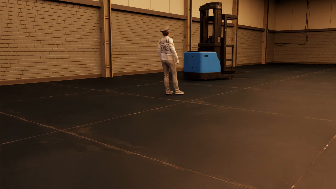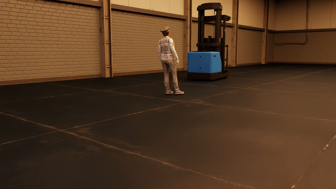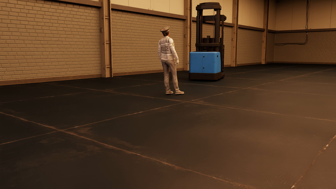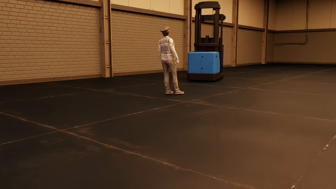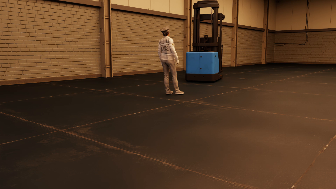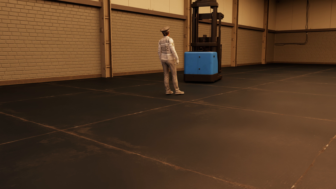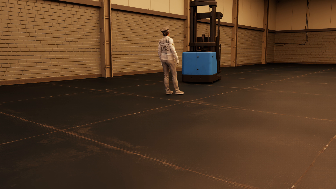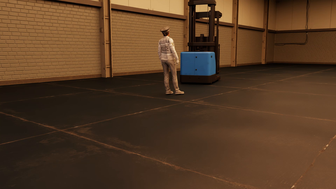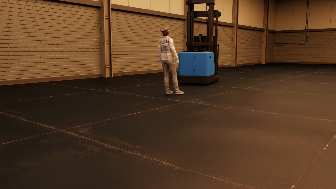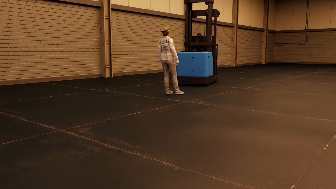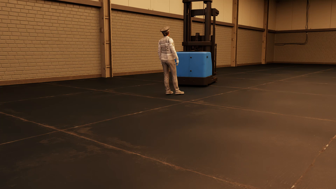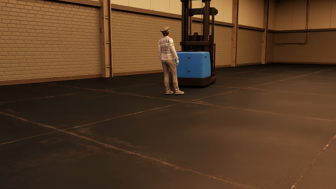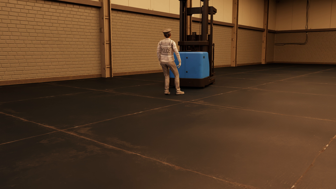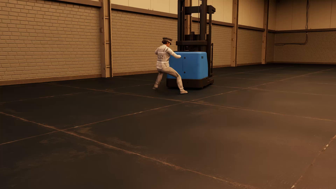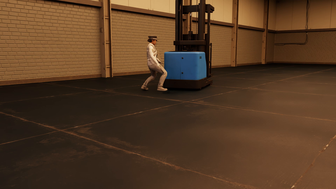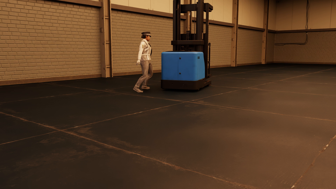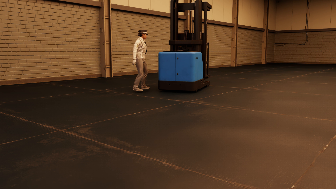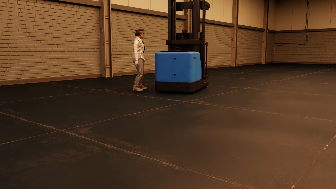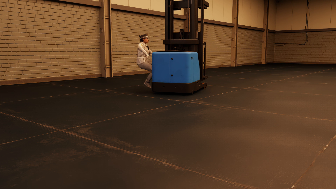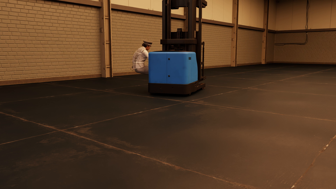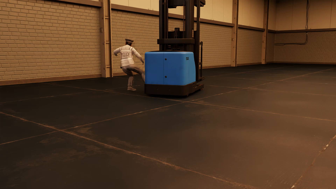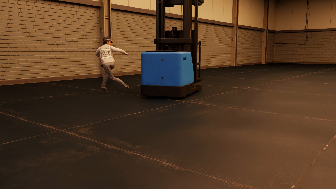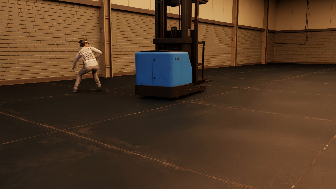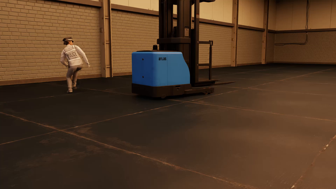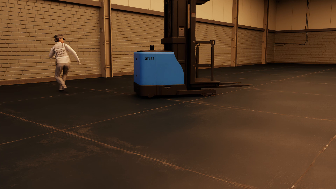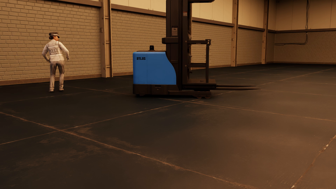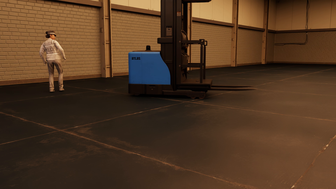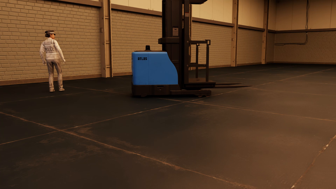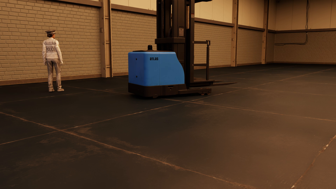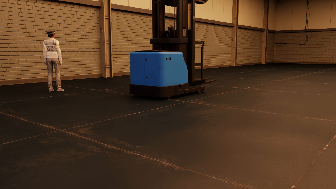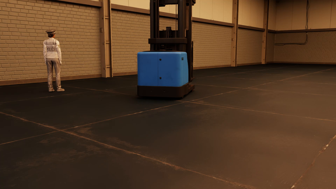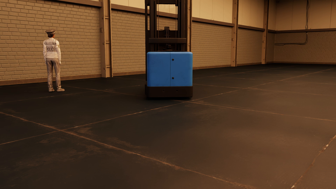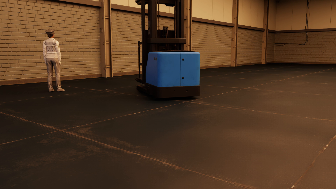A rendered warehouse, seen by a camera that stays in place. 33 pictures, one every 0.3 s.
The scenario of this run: Near miss between a forklift and a person.
